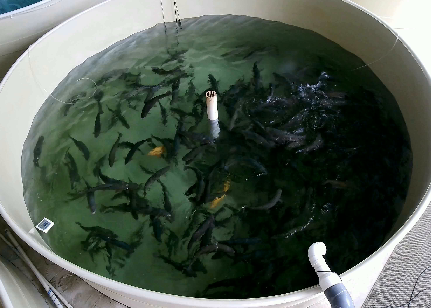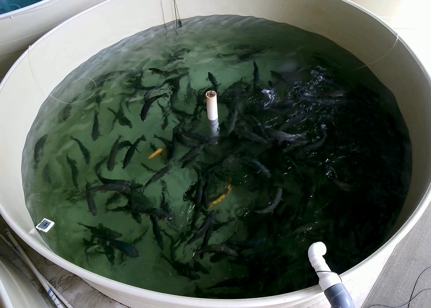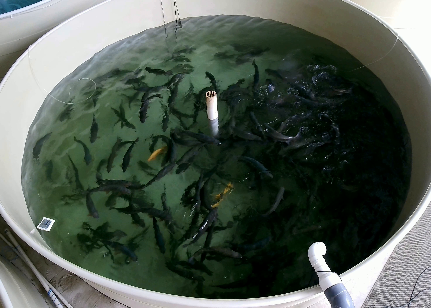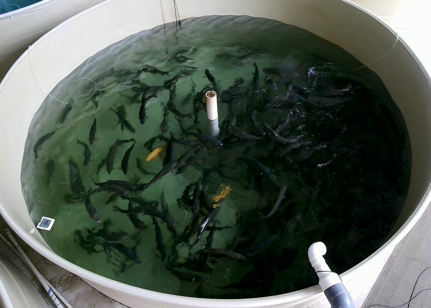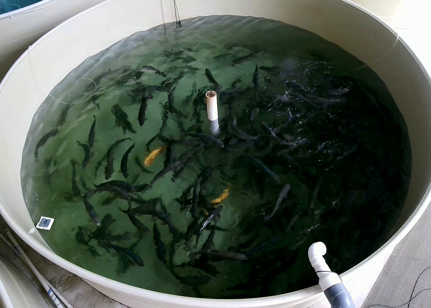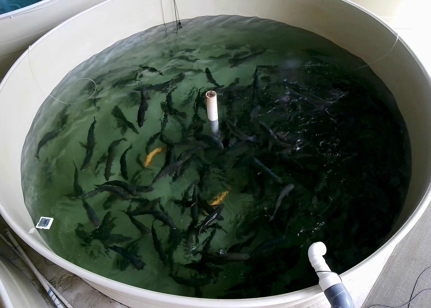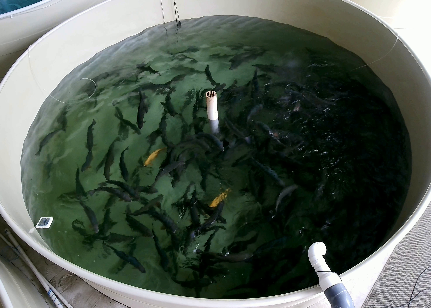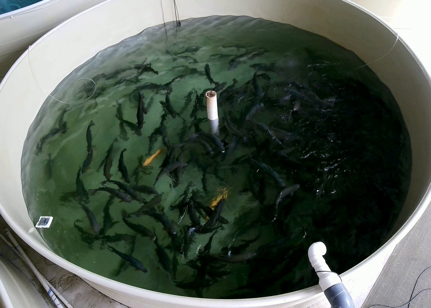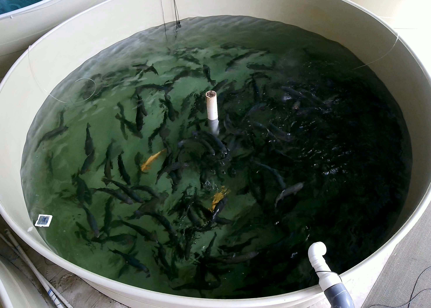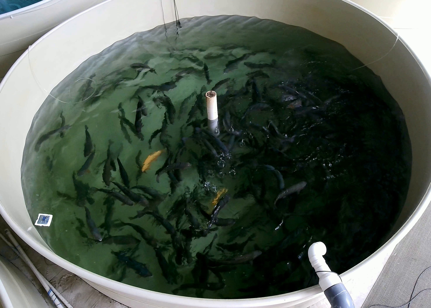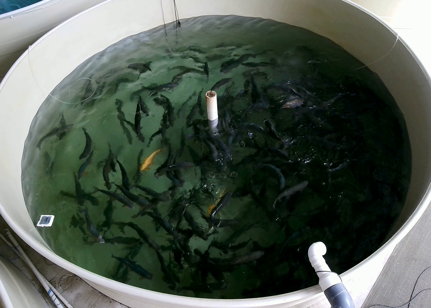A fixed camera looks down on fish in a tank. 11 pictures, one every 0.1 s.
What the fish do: Foraging.
